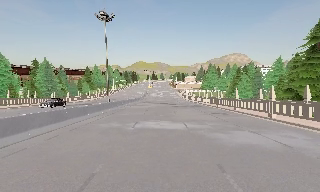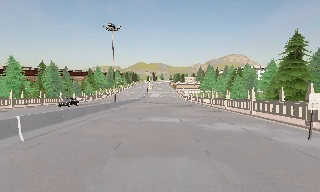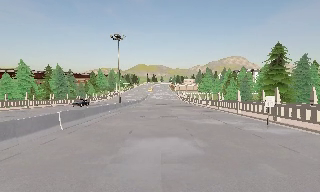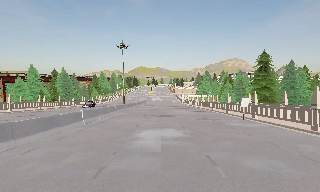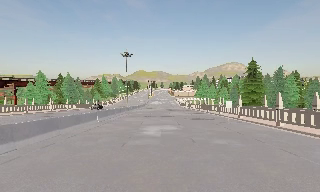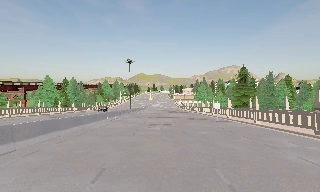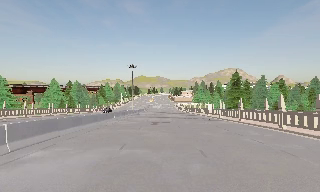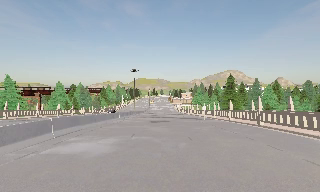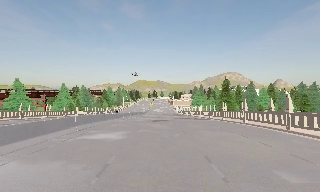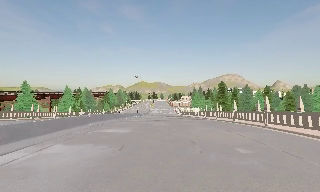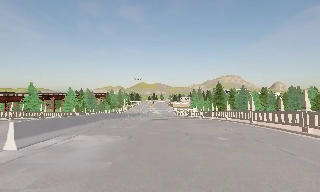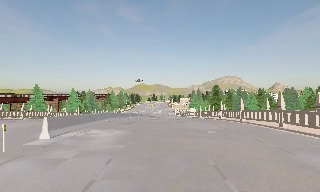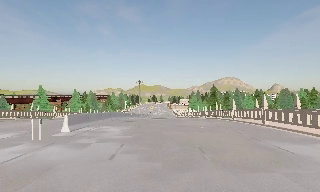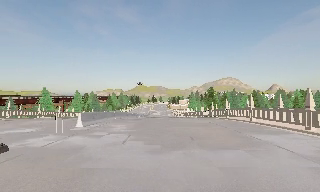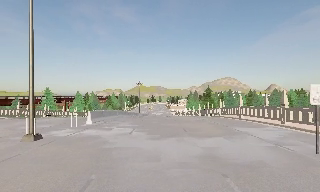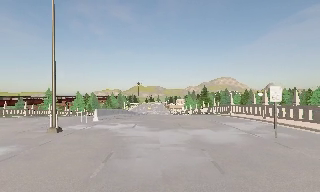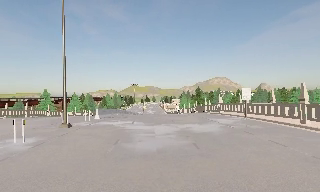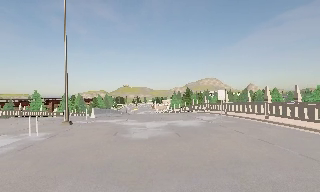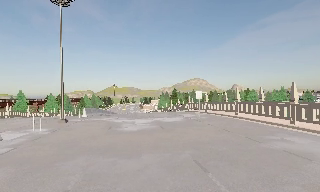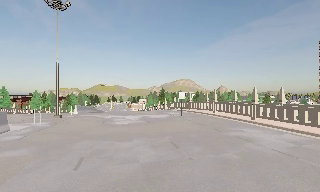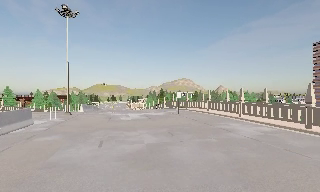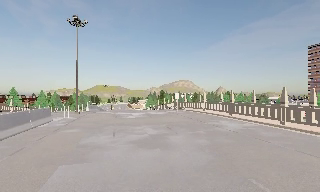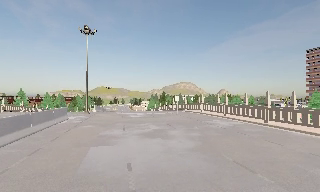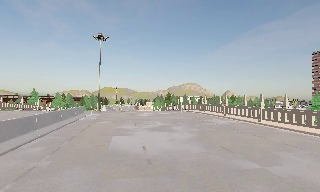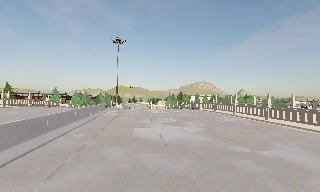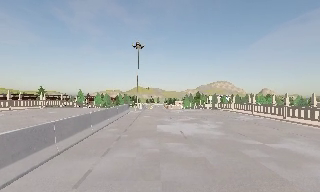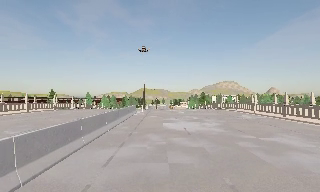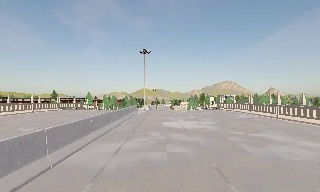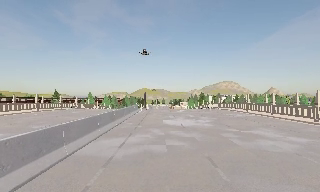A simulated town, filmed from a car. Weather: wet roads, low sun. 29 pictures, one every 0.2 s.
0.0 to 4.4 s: The camera swings to its right by about 15 degrees, and the scene slides to the left. It travels backward, about 50 m, so what stands in front gets smaller. Its aim tips upward by about 10 degrees, and the scene shifts downward.
4.4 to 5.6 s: The scene slides to the right, as the camera pans about 15 degrees to its left. It travels backward, about 8 m, so what stands in front gets smaller. It loses speed.
The film runs backward here.
